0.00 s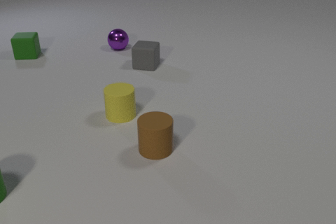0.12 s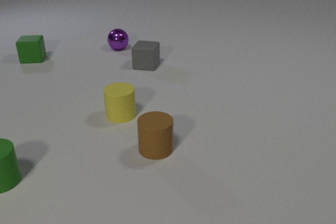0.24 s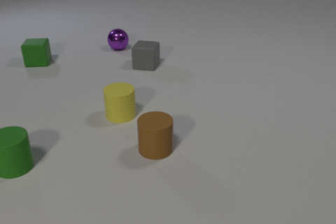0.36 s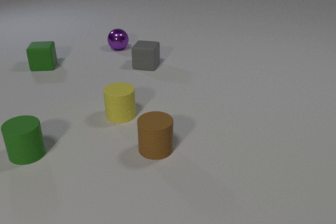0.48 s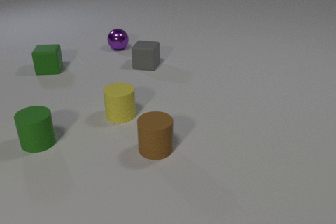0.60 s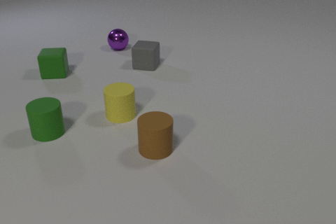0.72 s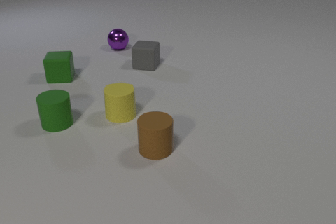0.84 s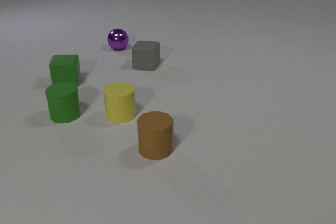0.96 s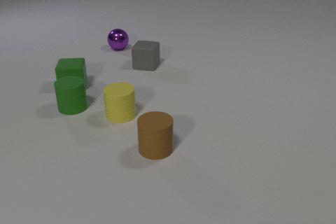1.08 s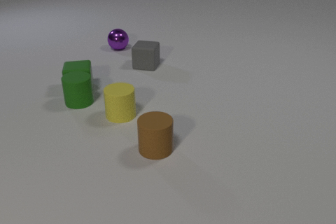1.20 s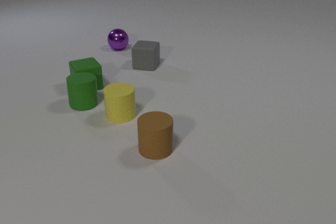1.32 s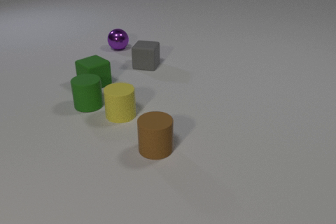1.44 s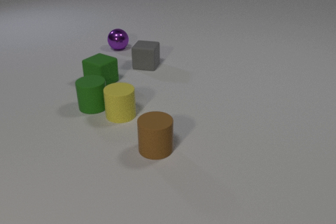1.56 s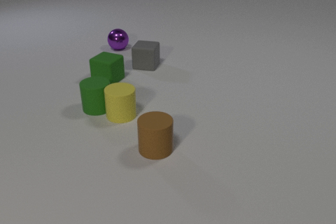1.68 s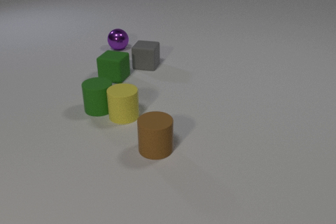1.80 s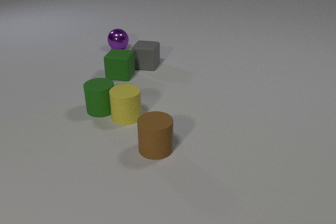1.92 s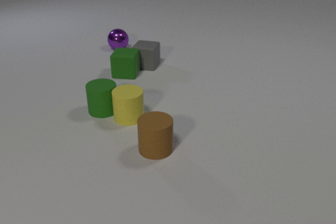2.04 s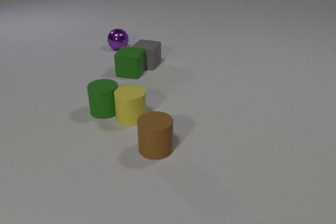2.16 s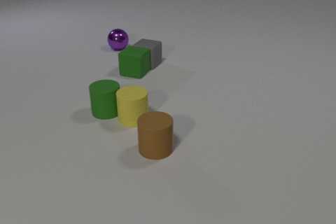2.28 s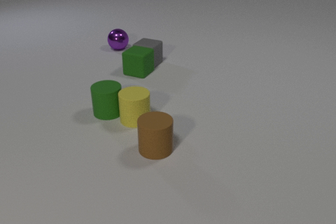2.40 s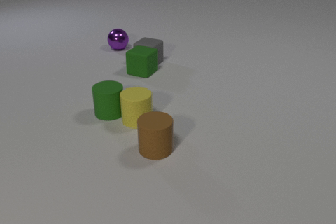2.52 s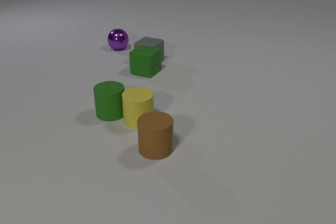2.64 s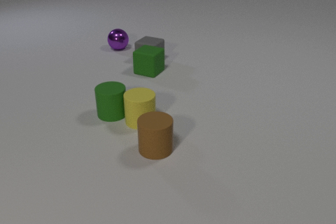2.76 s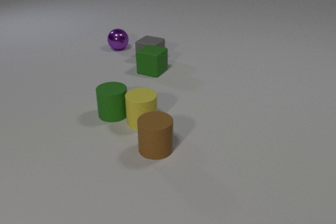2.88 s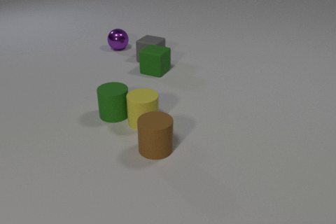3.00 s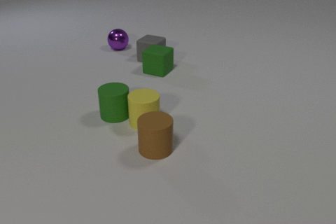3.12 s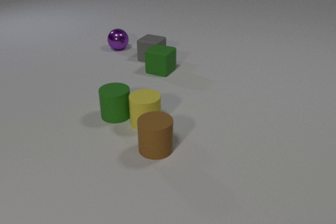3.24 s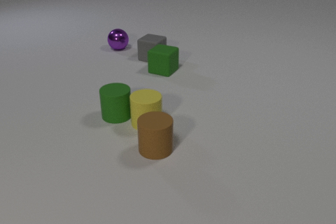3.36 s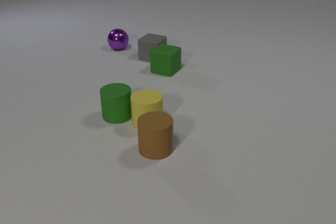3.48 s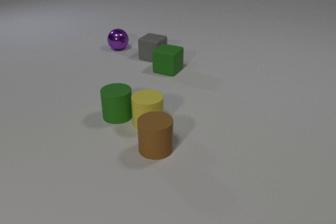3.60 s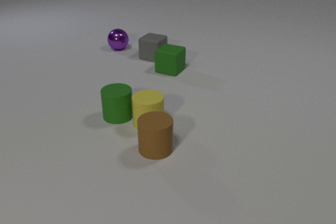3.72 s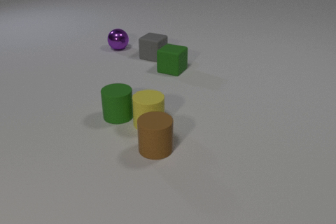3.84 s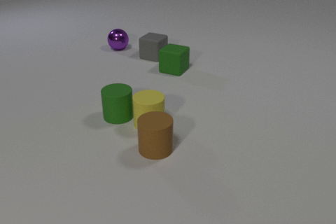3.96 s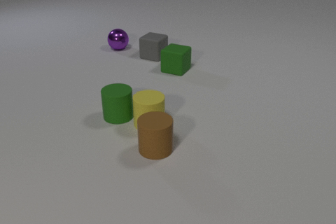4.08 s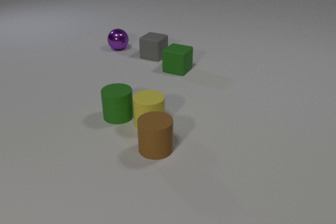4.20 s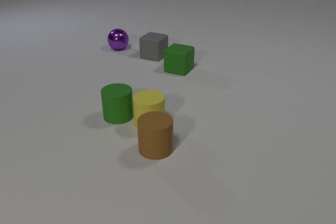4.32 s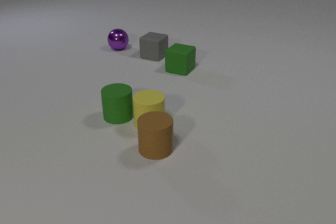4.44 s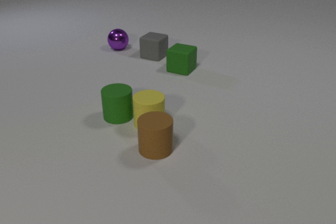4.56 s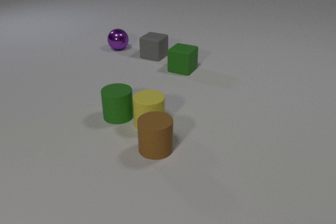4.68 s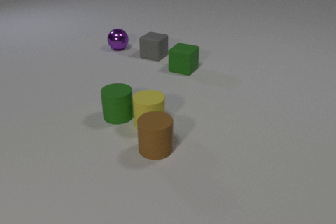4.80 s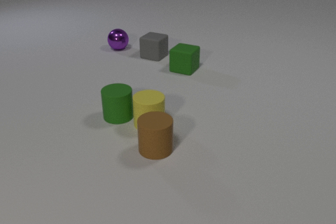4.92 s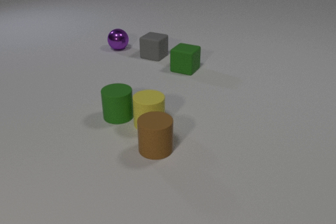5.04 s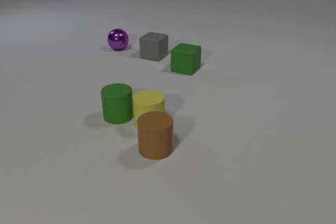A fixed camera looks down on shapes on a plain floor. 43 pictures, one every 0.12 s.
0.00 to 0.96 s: The green rubber cube slides toward the camera and to the right. The green rubber cylinder slides away from the camera and to the right.
0.96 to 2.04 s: The green rubber cube slides to the right, spins counterclockwise seen from above by about 75 degrees, its near face sliding to the right. The green rubber cylinder slides to the right and toward the camera. The yellow rubber cylinder slides to the right and toward the camera. The green rubber cube and the green rubber cylinder collide. The green rubber cylinder and the yellow rubber cylinder collide. The green rubber cube and the gray rubber cube collide.
2.04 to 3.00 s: The green rubber cube slides to the right. The green rubber cylinder slides to the right and toward the camera. The gray rubber cube slides away from the camera. The yellow rubber cylinder slides to the right and toward the camera.
3.00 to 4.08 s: The green rubber cube slides to the right. The gray rubber cube slides away from the camera.
4.08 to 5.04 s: The green rubber cube slides to the right.
What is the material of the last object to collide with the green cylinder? rubber.
What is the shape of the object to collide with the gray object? cube.
How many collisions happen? 3.
